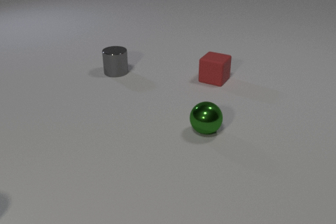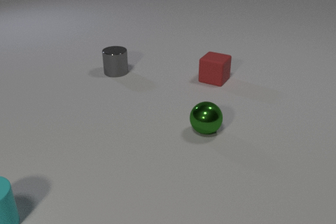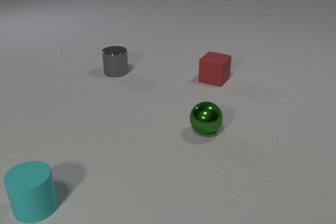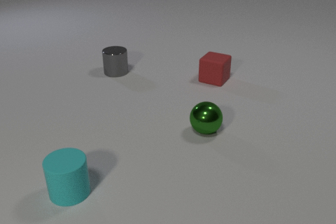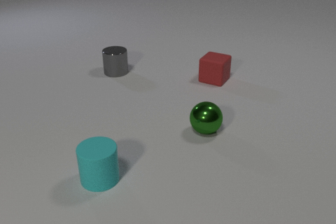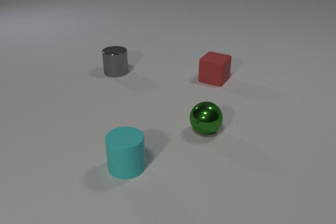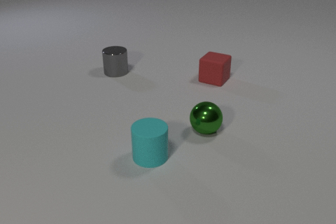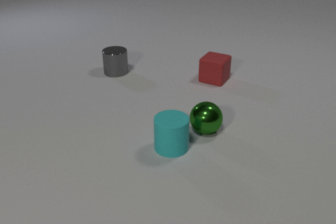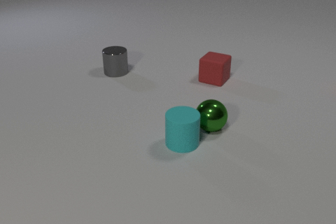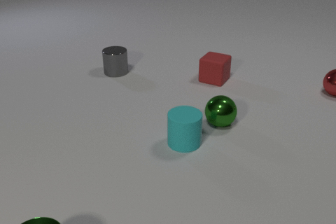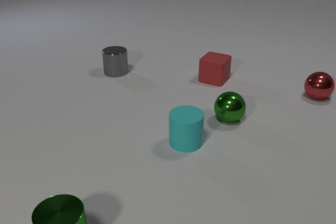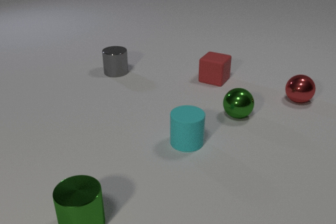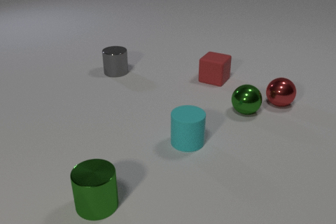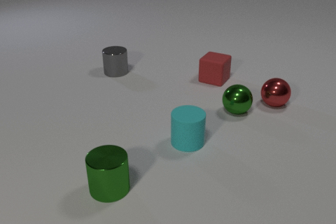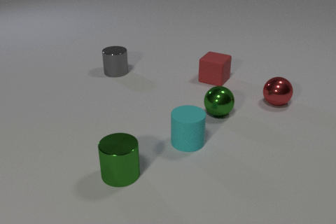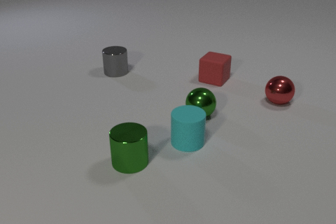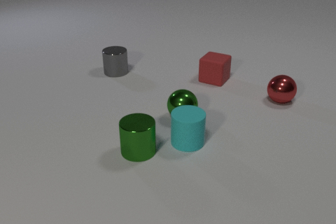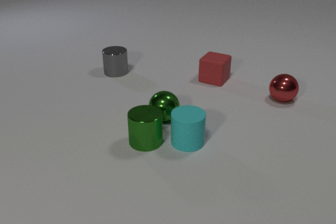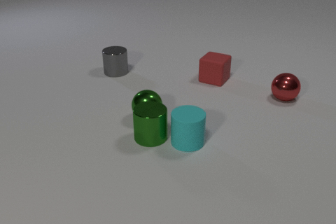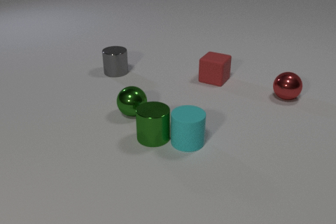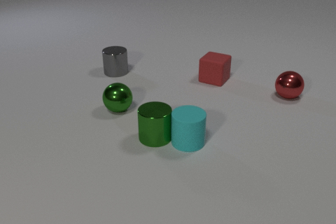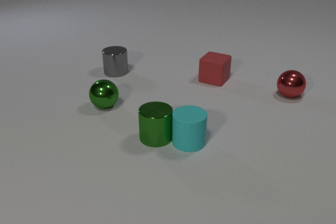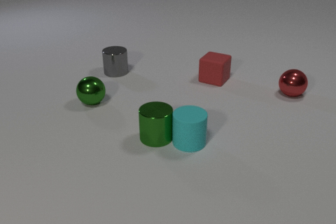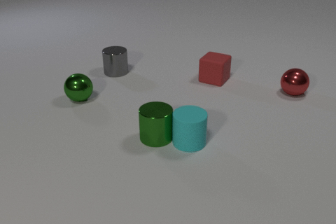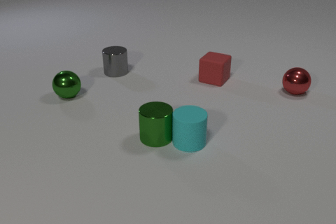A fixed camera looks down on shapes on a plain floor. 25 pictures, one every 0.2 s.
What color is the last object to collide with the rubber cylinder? green.
How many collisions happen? 4.
What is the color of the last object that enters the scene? green.
0.0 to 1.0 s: The cyan rubber cylinder comes in at the left edge, slides to the right.
1.0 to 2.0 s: The cyan rubber cylinder slides to the right and away from the camera. The green metal sphere rolls away from the camera and to the right. The red metal sphere comes in at the right edge, rolls to the left and toward the camera. The green metal cylinder comes in at the bottom edge, slides away from the camera and to the right. The cyan rubber cylinder and the green metal sphere collide.
2.0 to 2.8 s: The green metal sphere rolls away from the camera and to the left. The red metal sphere rolls to the left and toward the camera. The green metal cylinder slides away from the camera and to the right. The green metal sphere and the red metal sphere collide.
2.8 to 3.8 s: The green metal sphere rolls to the left. The red metal sphere rolls away from the camera and to the right. The green metal cylinder slides away from the camera and to the right. The green metal sphere and the green metal cylinder collide.
3.8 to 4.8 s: The green metal sphere rolls to the left and away from the camera. The red metal sphere rolls away from the camera and to the right. The cyan rubber cylinder and the green metal cylinder collide.
